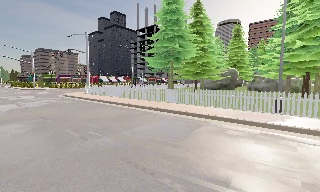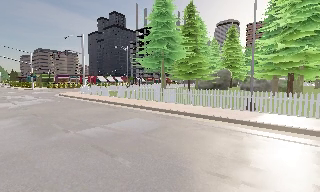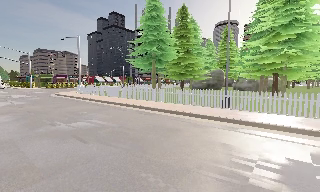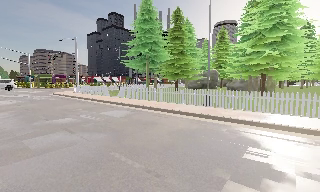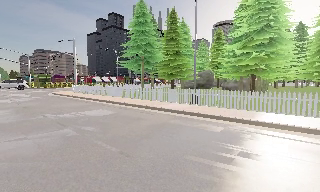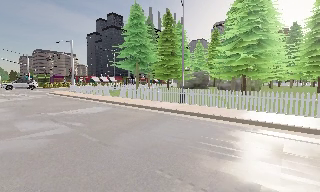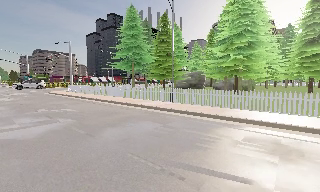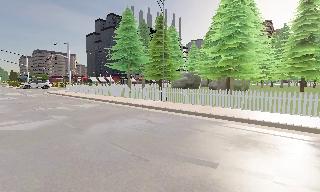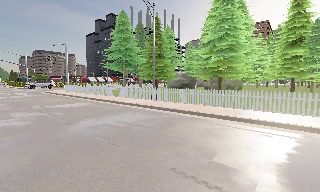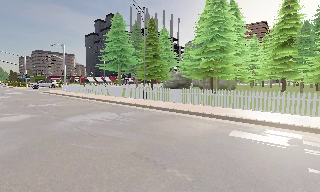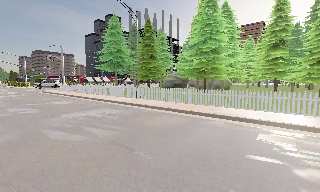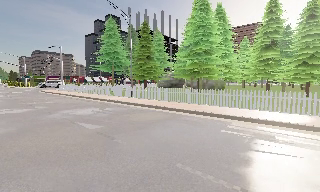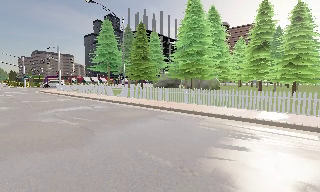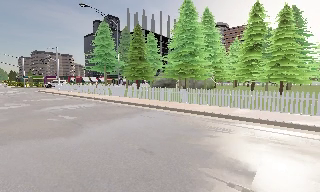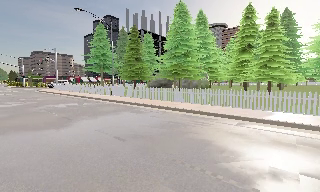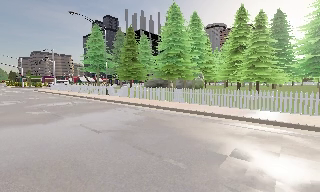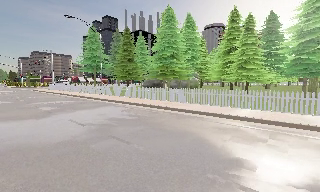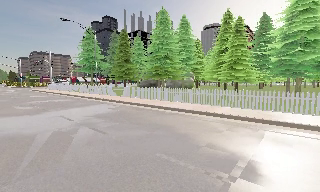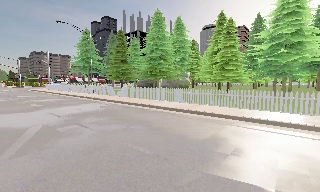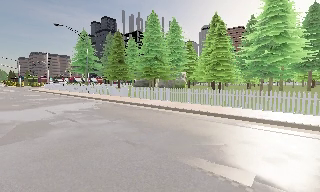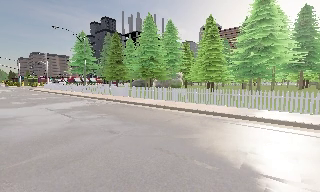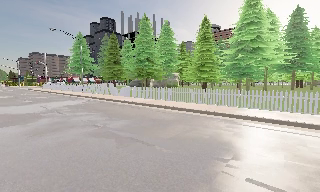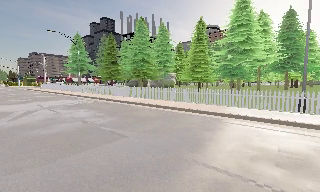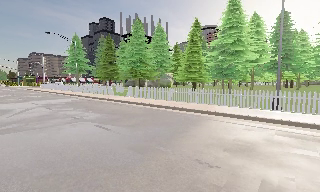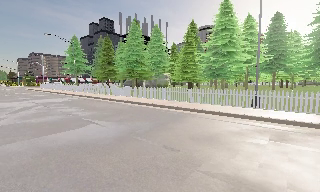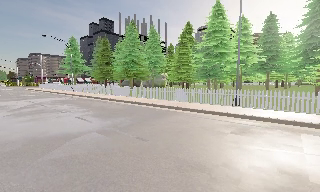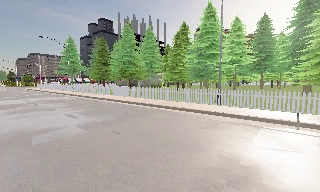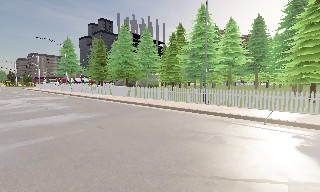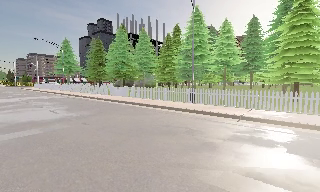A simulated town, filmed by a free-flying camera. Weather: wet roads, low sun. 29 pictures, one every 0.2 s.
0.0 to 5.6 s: The camera travels to its right and backward, about 30 m, so close, fixed things drift to the left.
The film runs backward here.
